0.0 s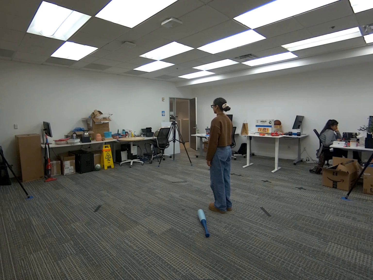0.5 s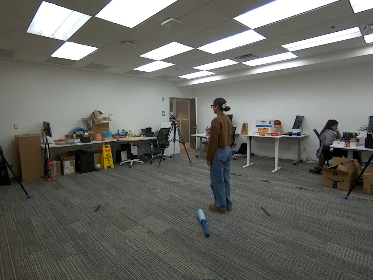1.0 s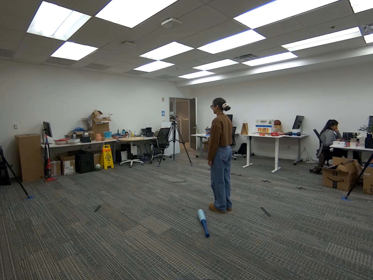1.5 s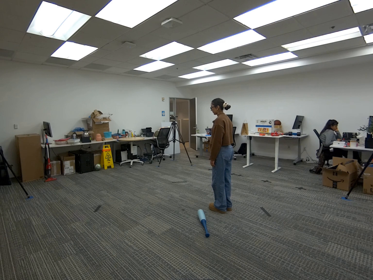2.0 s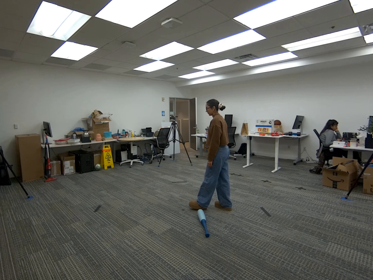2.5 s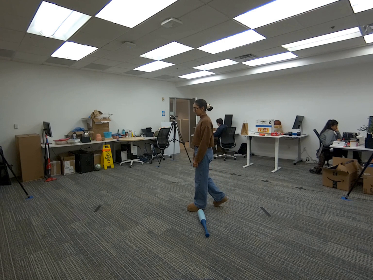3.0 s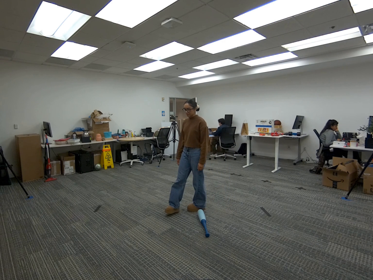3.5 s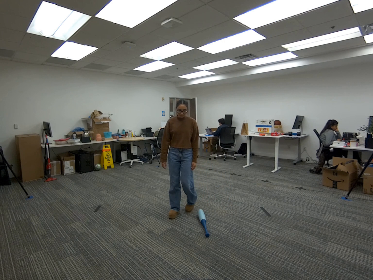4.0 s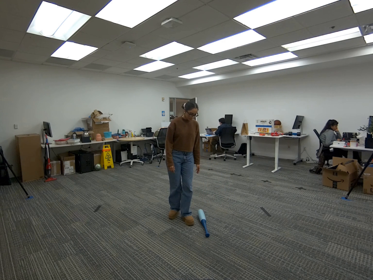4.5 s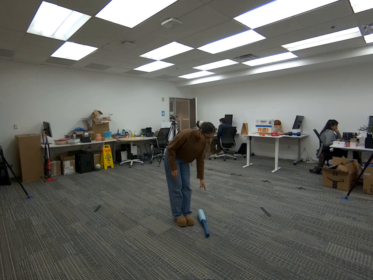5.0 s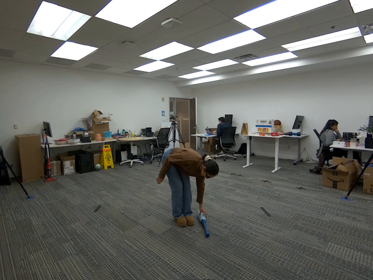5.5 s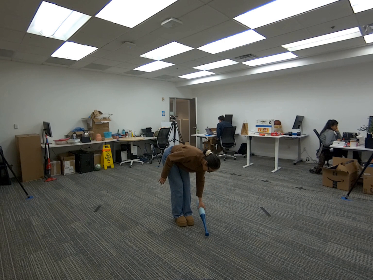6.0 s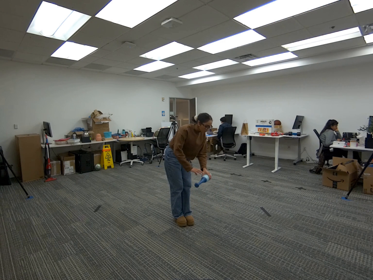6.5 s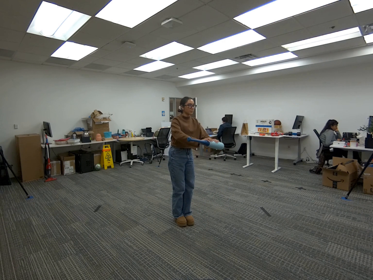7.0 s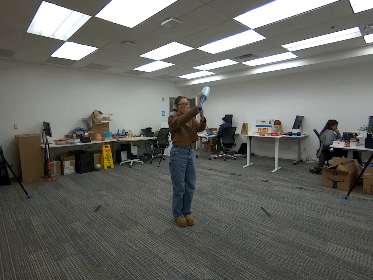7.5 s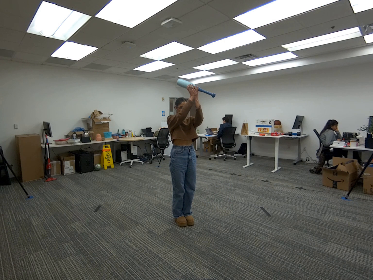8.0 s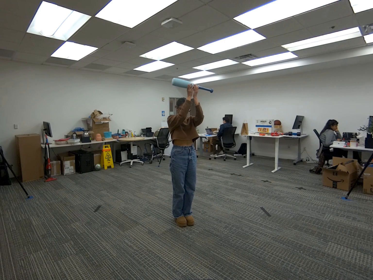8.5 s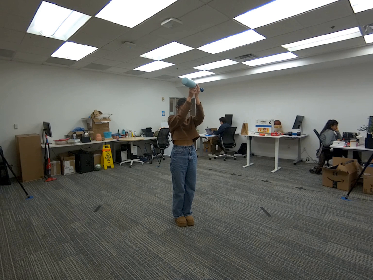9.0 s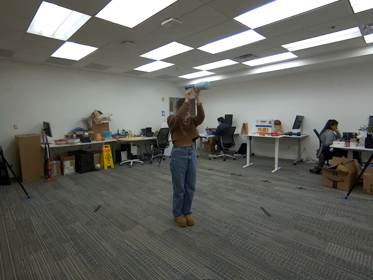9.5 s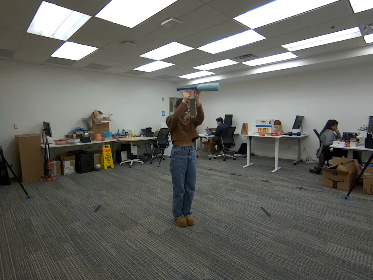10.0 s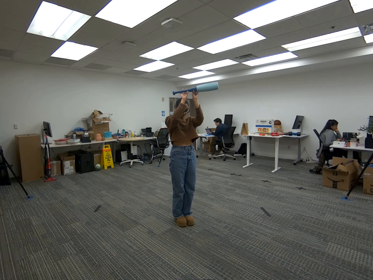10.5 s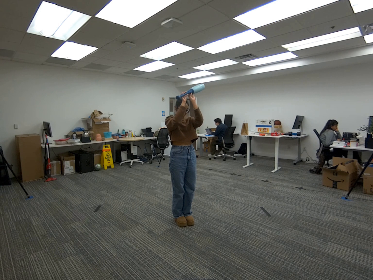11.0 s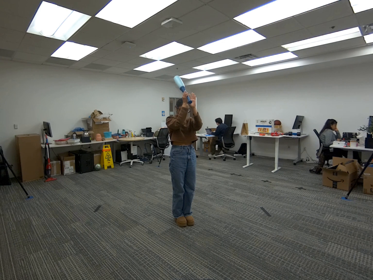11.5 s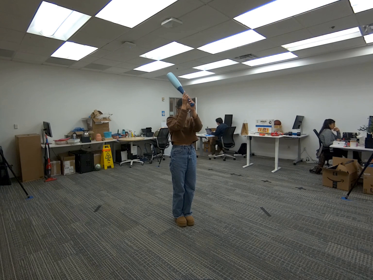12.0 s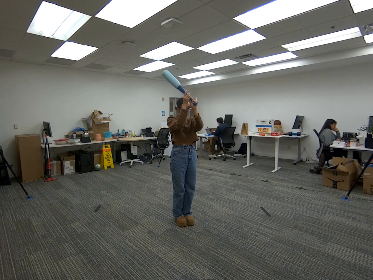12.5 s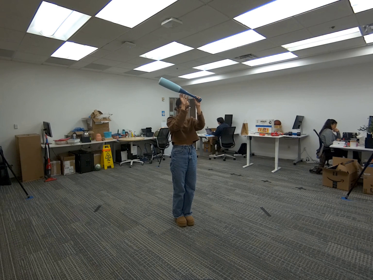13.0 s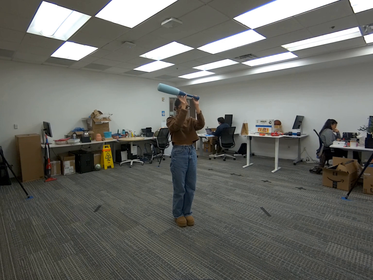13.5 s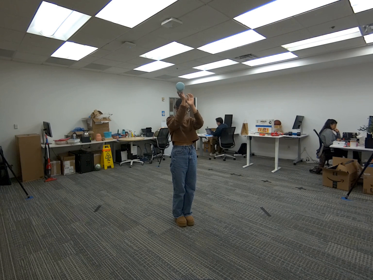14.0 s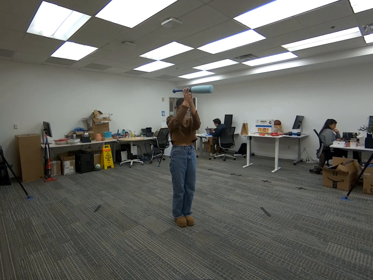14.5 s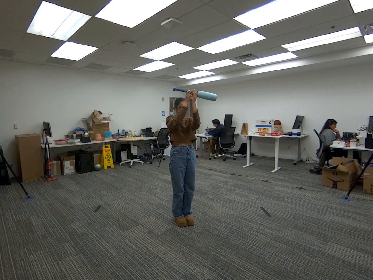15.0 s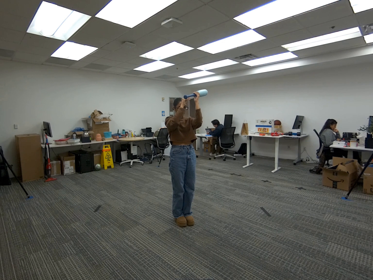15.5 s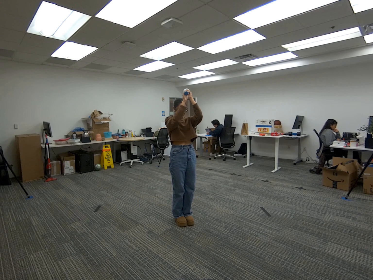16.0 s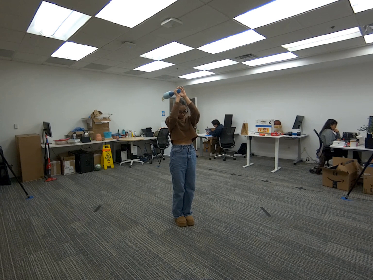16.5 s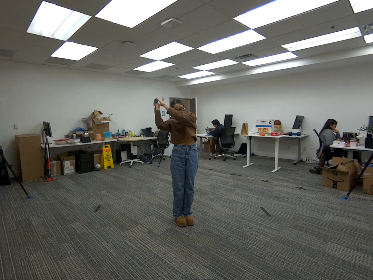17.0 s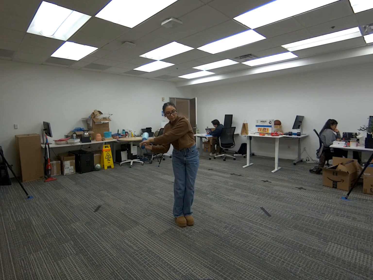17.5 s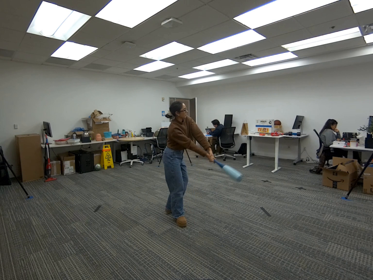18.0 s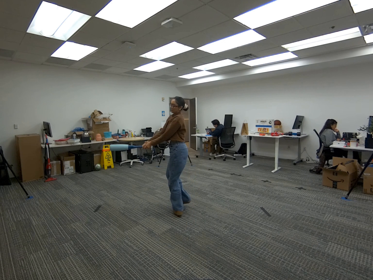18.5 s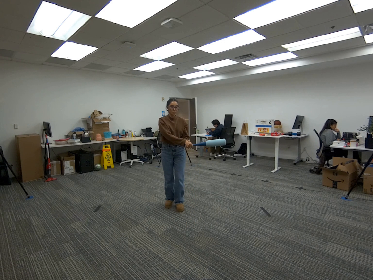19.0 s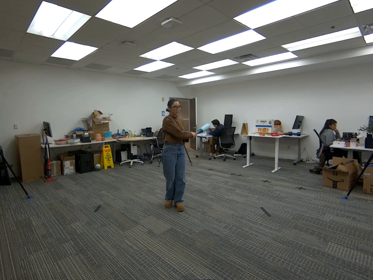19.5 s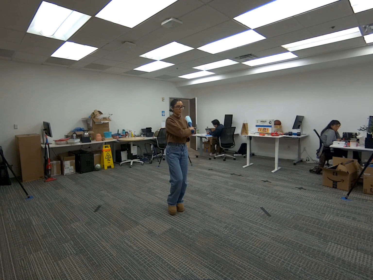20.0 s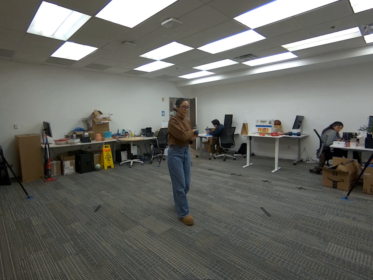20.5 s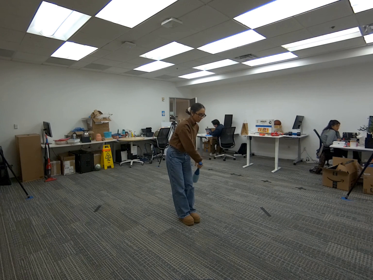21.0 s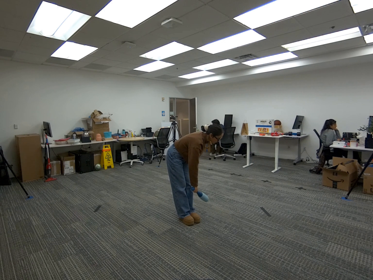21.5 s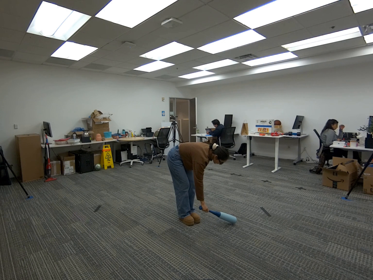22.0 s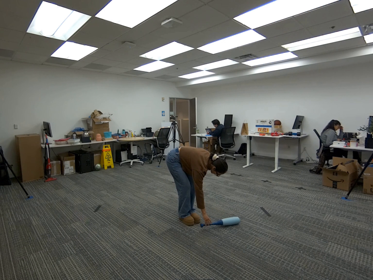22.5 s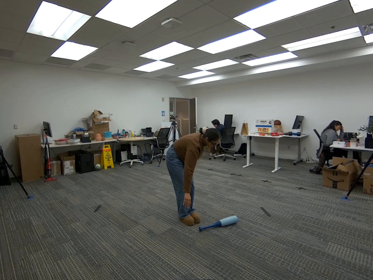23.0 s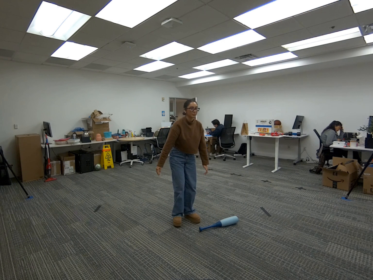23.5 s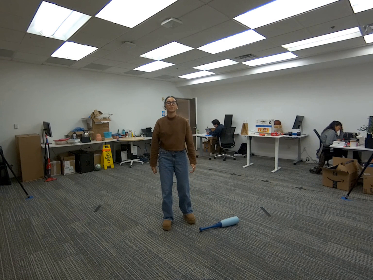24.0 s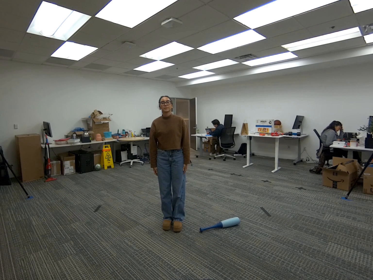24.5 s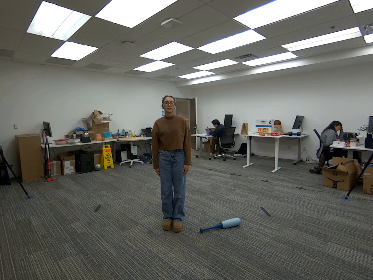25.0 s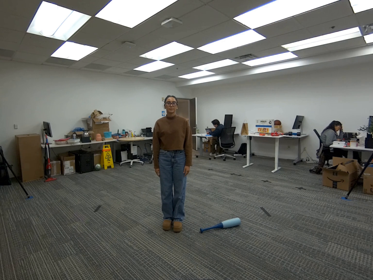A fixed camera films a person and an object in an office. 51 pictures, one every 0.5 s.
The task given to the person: Walk over to the base ball bat on the ground and pick up the baseball bat. Rotate the baseball bat in the air and when you catch the bat preform a swining motion. Place on the ground when complete.
